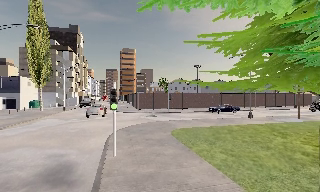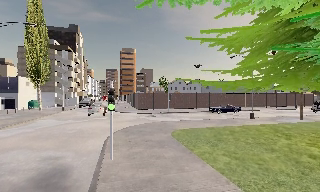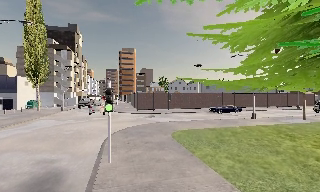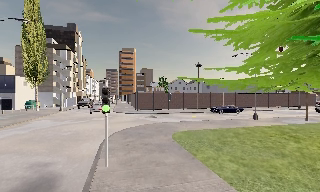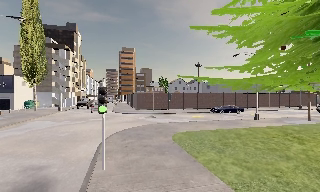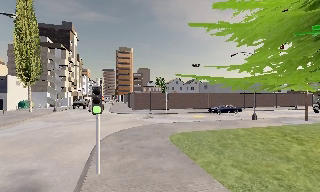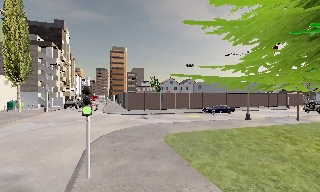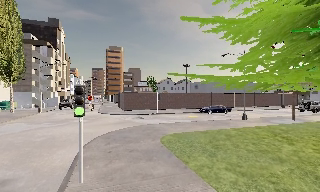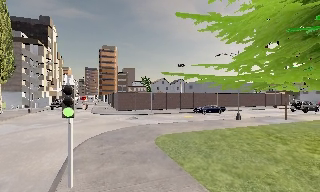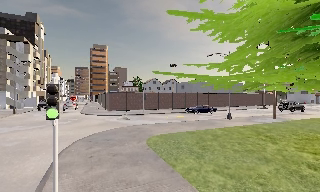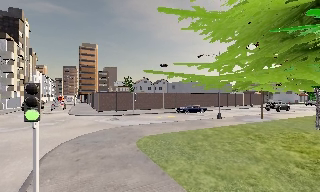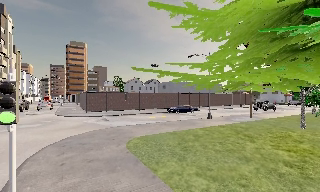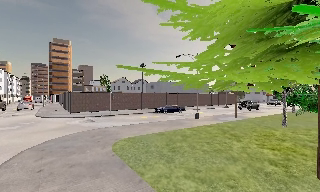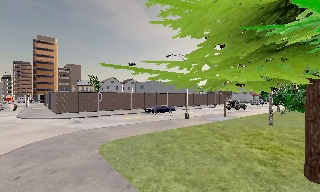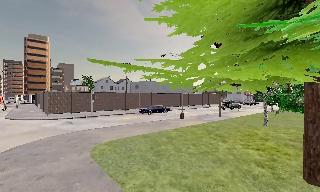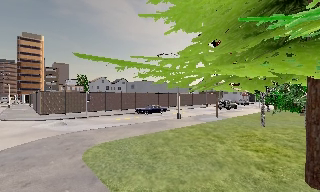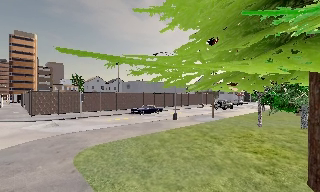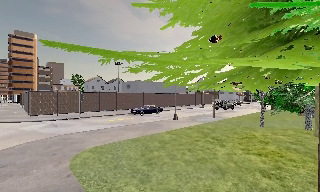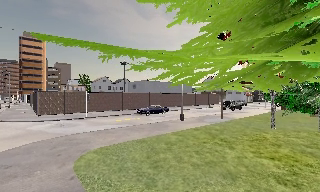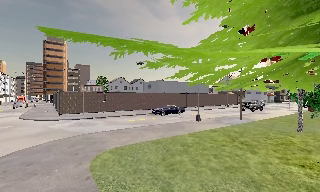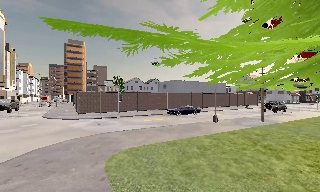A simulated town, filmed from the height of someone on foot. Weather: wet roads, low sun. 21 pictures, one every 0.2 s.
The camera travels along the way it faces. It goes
forward.
0.0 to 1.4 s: The camera travels forward, about 2 m, so what stands in front looms larger.
1.4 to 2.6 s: The scene slides to the left, as the camera pans about 20 degrees to its right. It travels forward, about 1 m, so what stands in front looms larger.
2.6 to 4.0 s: The camera travels forward, about 2 m, so what stands in front looms larger.
The film runs forward here.
